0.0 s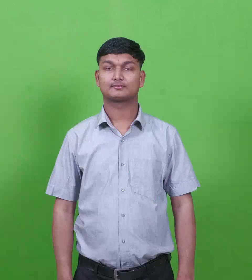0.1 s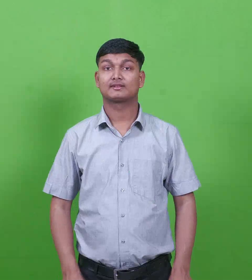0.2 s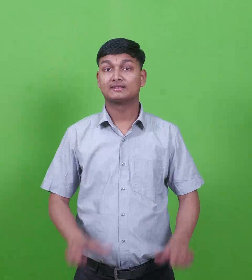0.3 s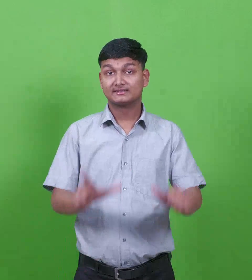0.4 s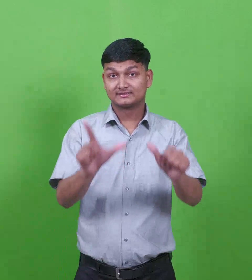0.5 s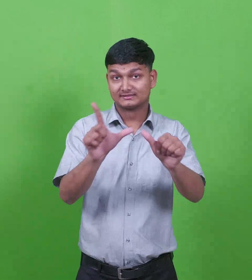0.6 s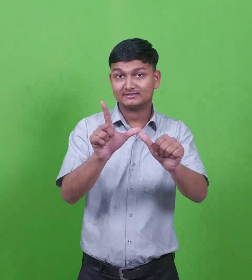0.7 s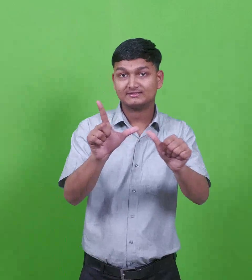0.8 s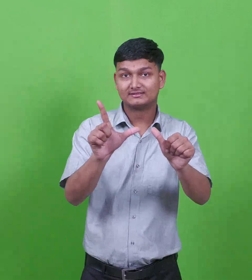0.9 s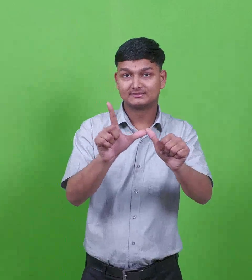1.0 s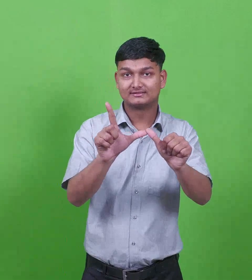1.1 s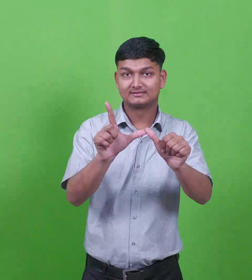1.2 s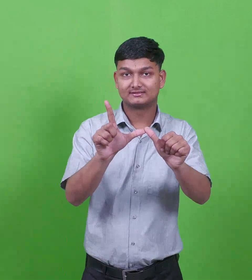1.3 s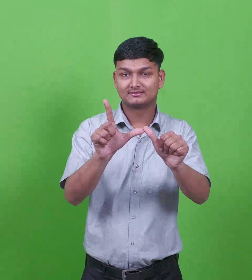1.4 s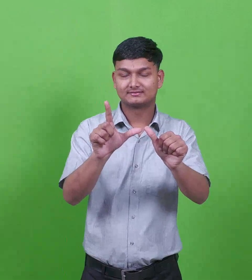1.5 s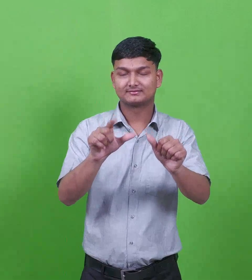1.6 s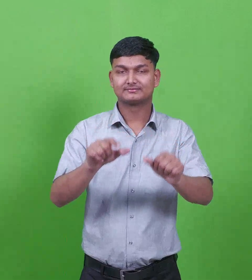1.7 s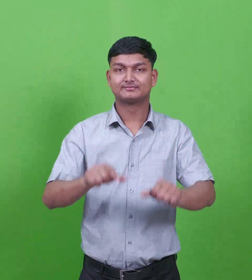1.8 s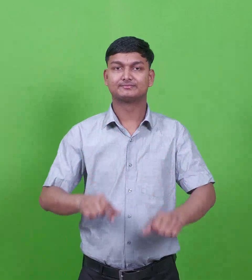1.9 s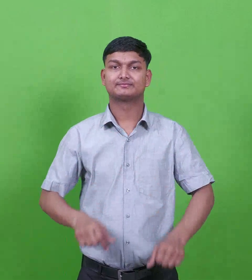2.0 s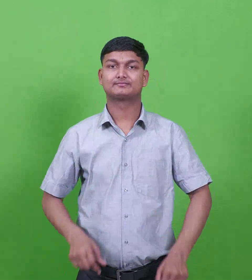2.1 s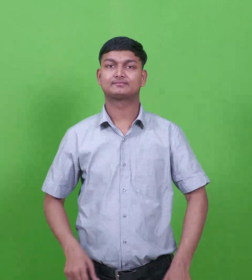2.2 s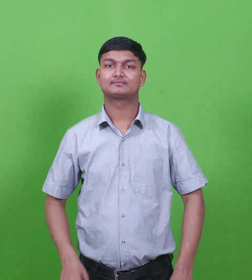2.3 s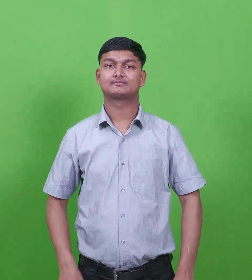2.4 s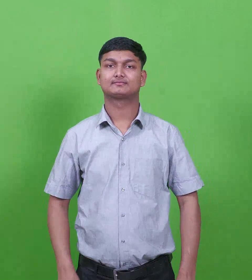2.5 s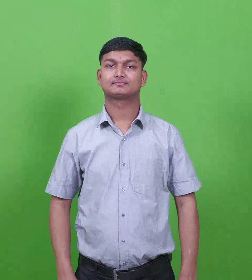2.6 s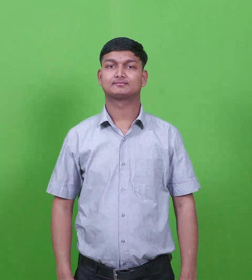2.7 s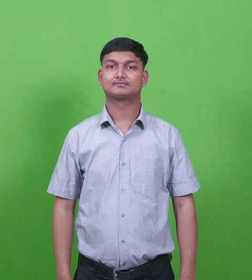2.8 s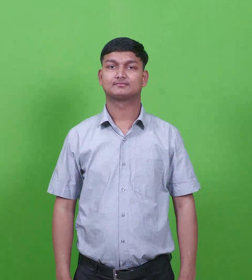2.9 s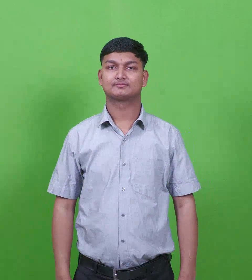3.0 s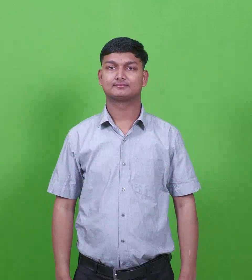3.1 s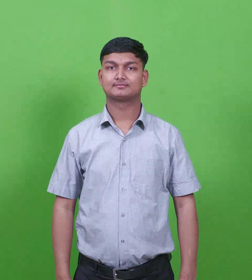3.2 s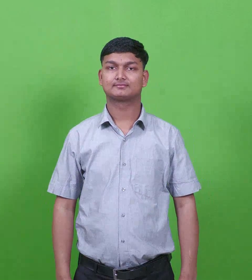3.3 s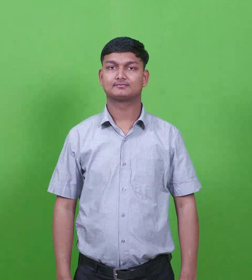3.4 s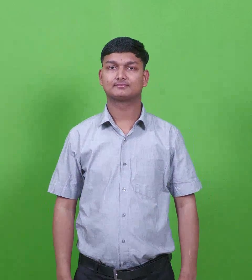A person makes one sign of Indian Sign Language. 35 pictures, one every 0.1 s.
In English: aquila
